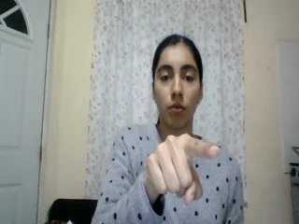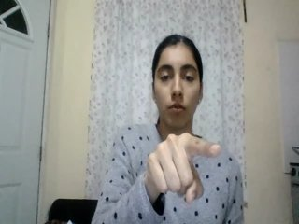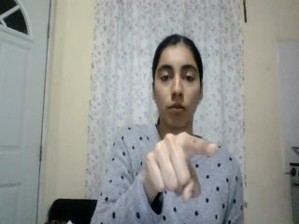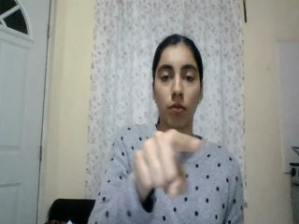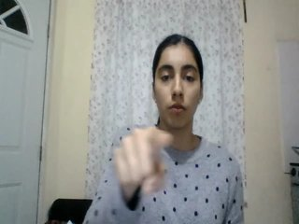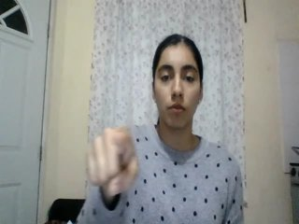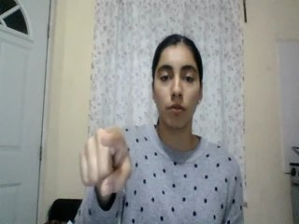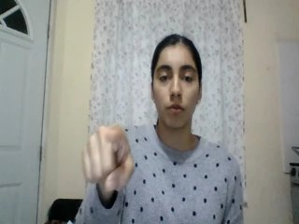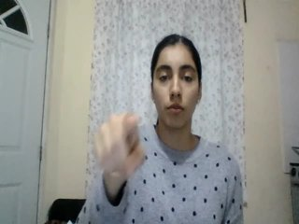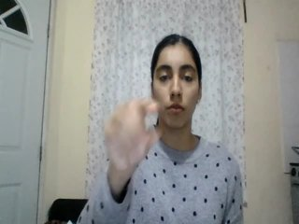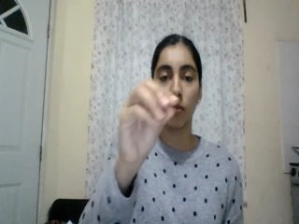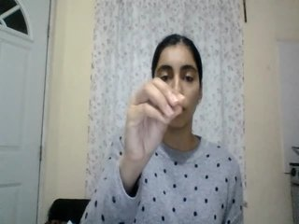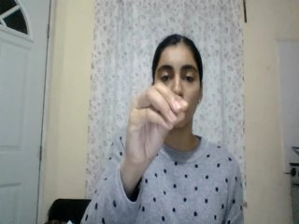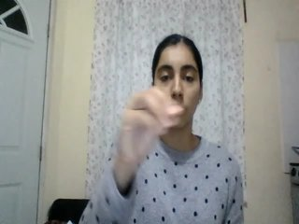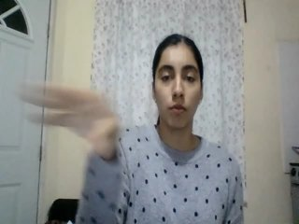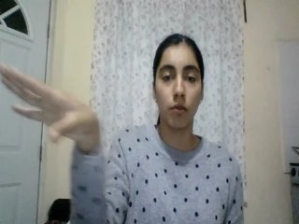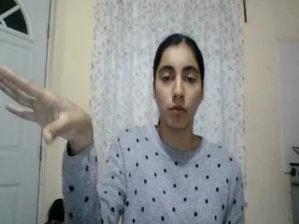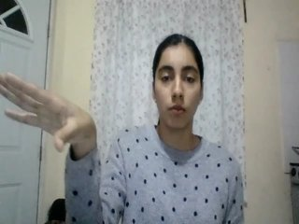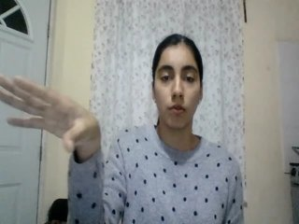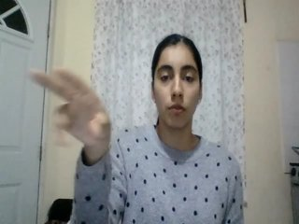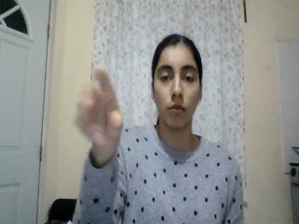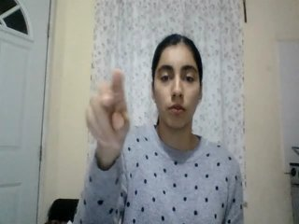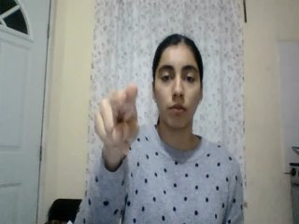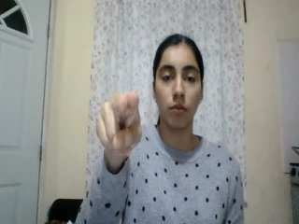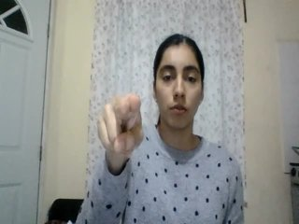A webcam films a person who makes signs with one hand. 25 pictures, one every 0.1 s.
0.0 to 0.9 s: Pointing with one finger.
1.0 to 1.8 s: On the screen the hand sweeps to the left. The name of the sign: Throw right.
1.9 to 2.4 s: Pointing with two fingers.
